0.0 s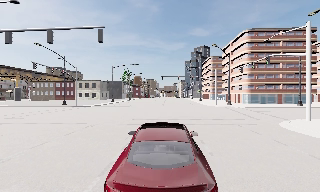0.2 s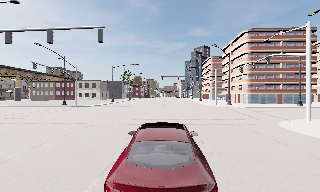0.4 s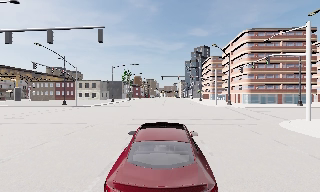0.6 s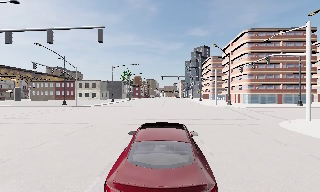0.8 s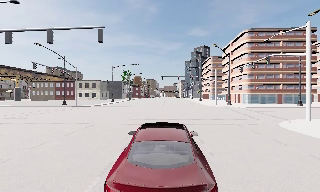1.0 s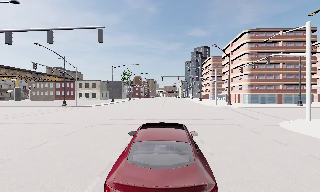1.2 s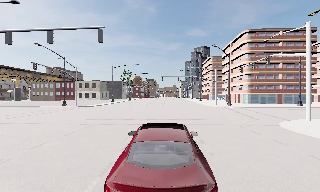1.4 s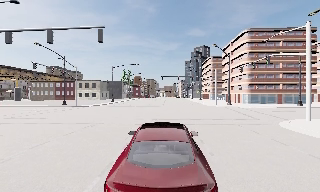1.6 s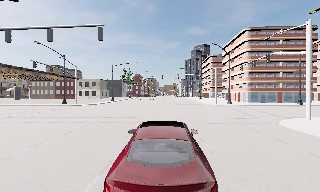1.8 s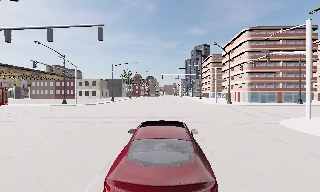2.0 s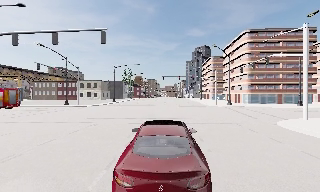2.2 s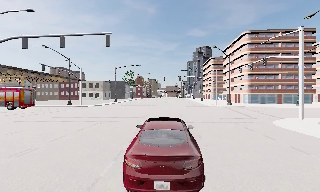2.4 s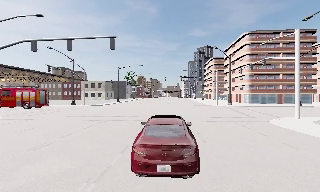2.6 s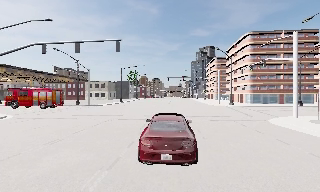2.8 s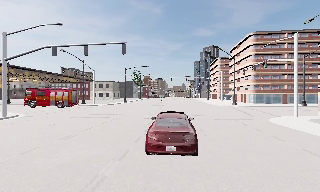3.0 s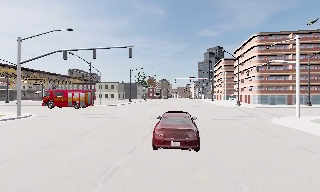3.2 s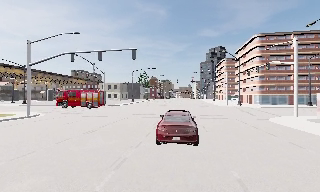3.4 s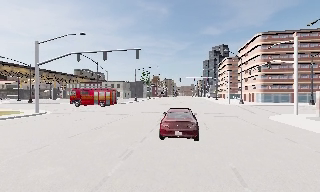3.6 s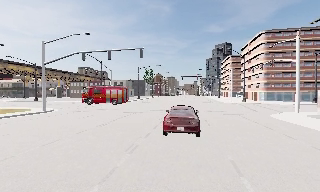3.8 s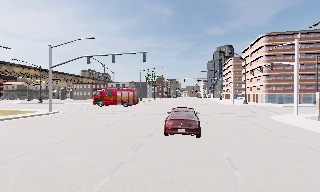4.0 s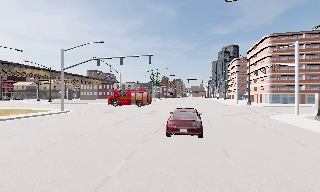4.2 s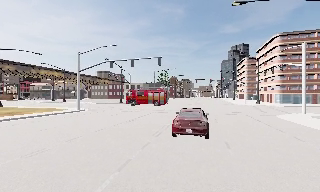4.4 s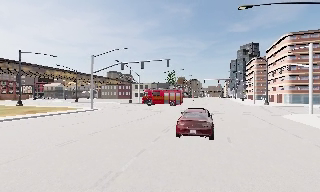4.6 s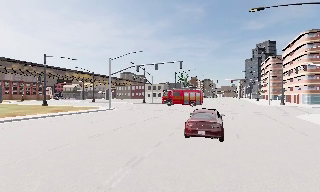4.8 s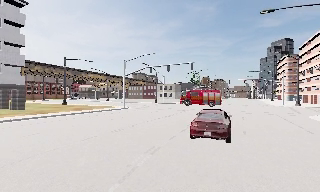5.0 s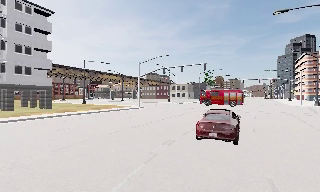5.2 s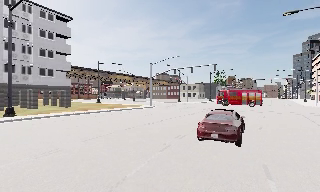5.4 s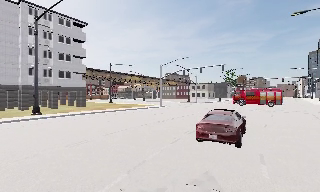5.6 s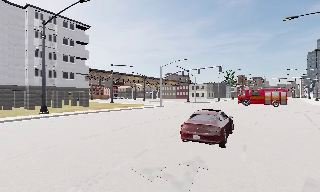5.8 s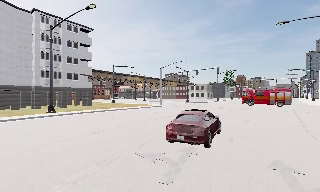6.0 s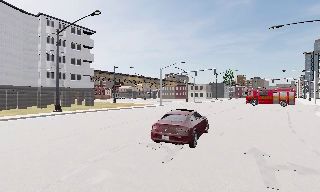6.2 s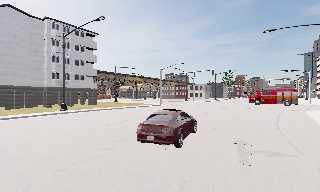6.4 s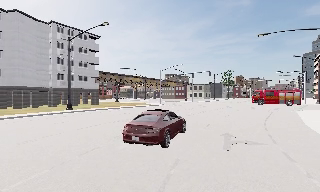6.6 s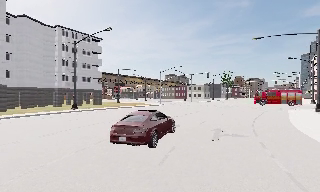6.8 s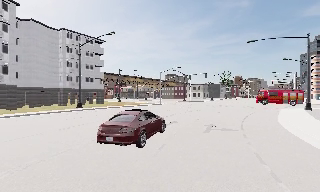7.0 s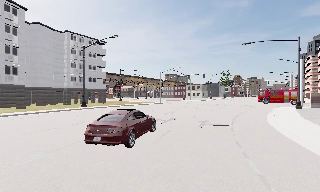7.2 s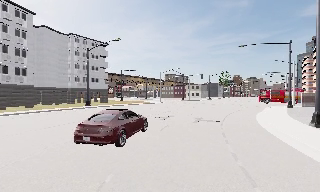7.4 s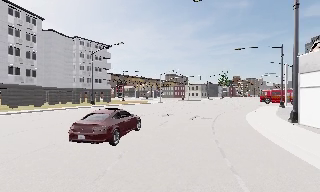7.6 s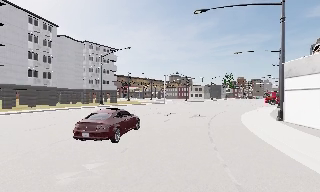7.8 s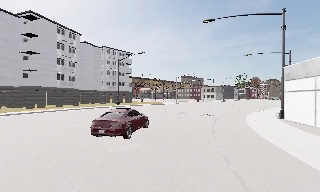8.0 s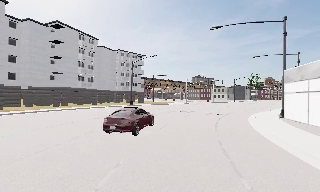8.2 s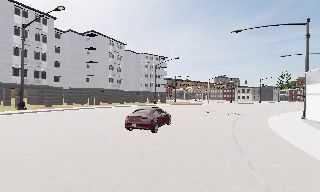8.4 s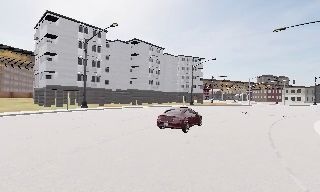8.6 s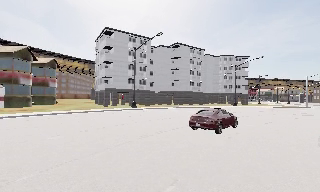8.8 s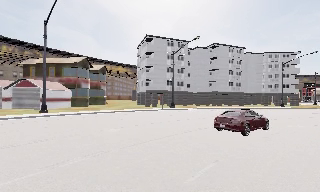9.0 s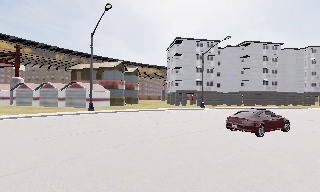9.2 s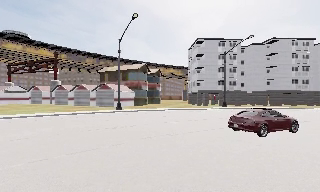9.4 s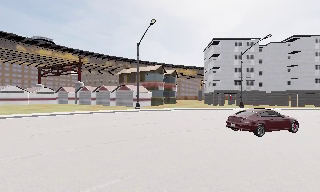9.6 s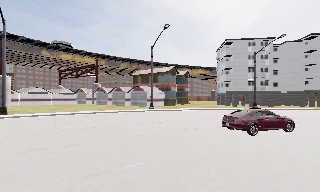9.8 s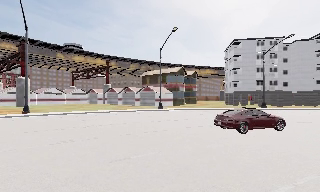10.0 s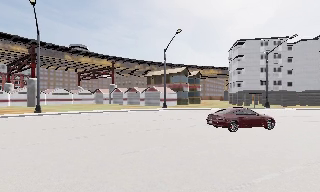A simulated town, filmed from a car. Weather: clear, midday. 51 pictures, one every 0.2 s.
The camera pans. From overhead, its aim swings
counterclockwise.
The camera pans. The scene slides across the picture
to the right.
0.0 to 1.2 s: The camera keeps its place and its aim.
1.2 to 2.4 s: The camera travels backward, about 1.5 m, so what stands in front gets smaller. It gains speed.
2.4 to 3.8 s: The camera travels backward, about 4 m, so what stands in front gets smaller.
3.8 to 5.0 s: The camera swings to its left by about 20 degrees, and the scene slides to the right. It travels backward, about 6 m, so what stands in front gets smaller.
5.0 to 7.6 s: The camera travels backward, about 18 m, so what stands in front gets smaller.
7.6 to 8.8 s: The scene slides to the right, as the camera pans about 55 degrees to its left. It travels backward, about 12 m.
8.8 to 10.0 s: The camera swings to its left by about 30 degrees, and the scene slides to the right. It travels backward, about 7 m. It loses speed.
The film runs backward here.
